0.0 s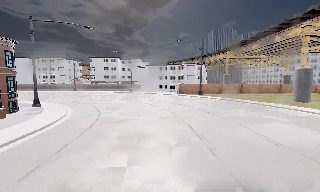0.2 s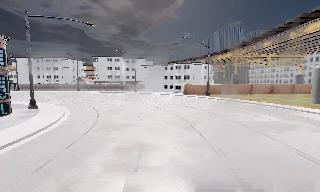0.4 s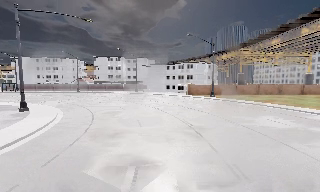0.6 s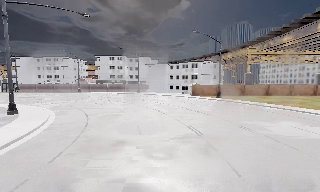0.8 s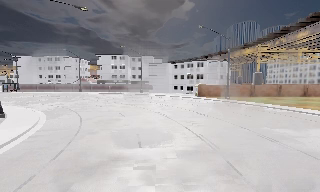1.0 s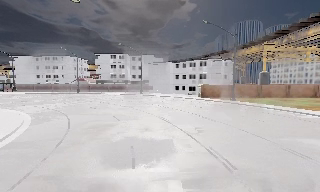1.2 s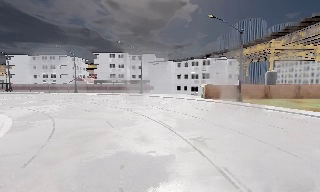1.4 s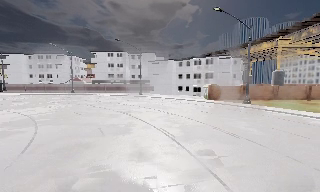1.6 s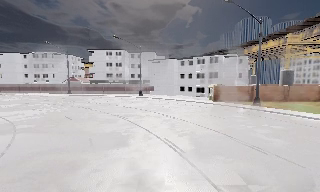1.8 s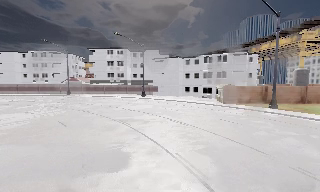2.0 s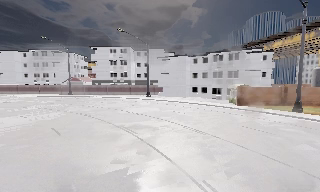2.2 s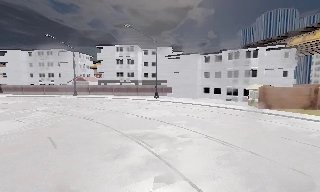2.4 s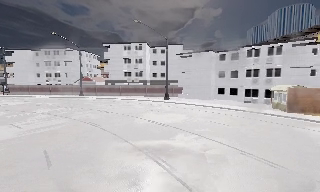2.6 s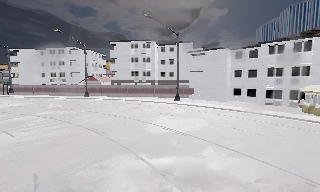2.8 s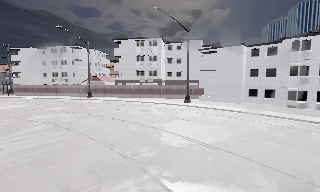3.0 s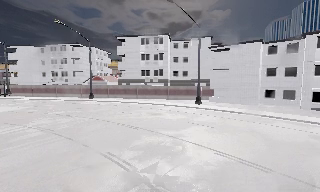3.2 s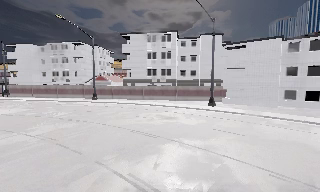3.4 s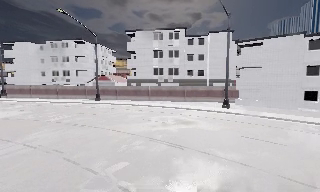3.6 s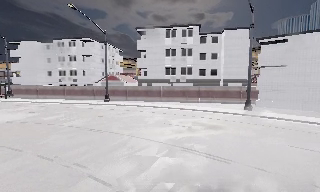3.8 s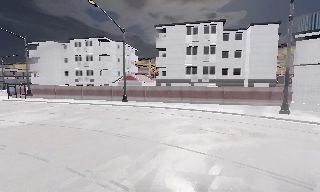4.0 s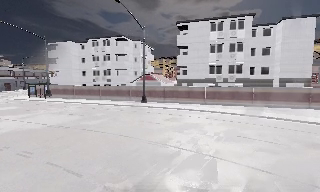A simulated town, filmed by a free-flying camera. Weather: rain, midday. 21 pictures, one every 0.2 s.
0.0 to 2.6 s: The camera swings to its left by about 15 degrees, and the scene slides to the right. It travels forward, about 25 m, so what stands in front looms larger.
2.6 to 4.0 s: The camera travels forward and to its left, about 14 m, so what stands in front looms larger.
The film runs backward here.
